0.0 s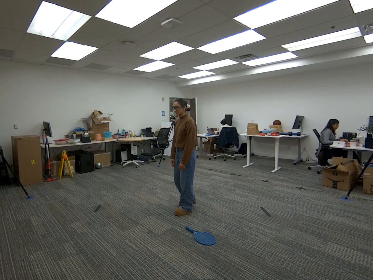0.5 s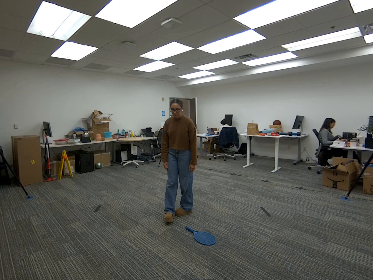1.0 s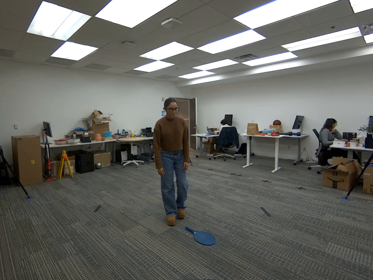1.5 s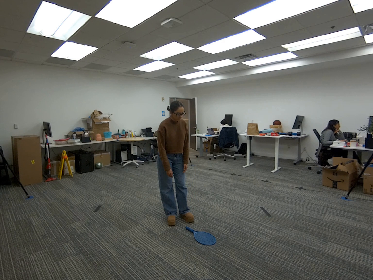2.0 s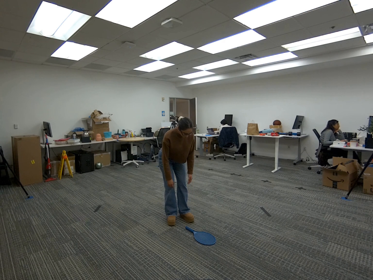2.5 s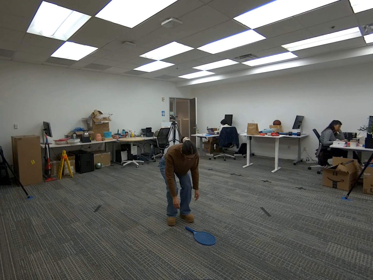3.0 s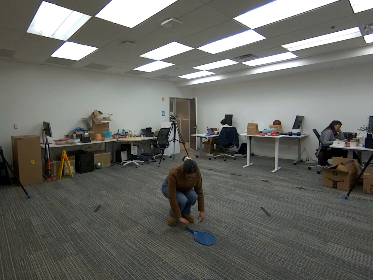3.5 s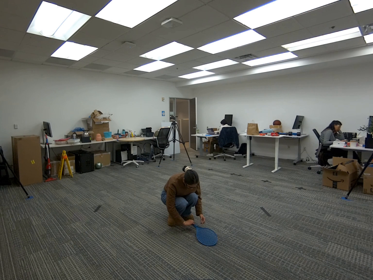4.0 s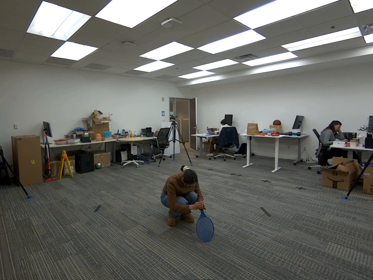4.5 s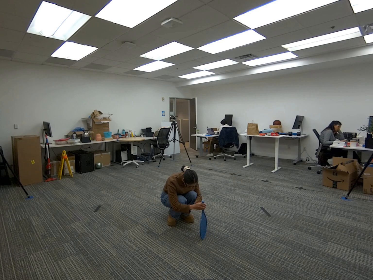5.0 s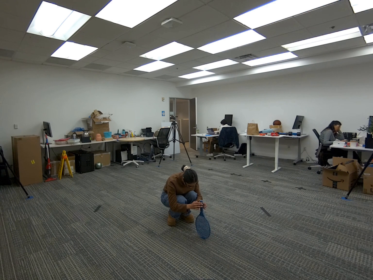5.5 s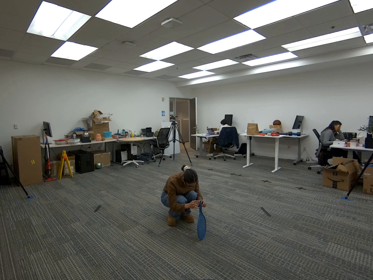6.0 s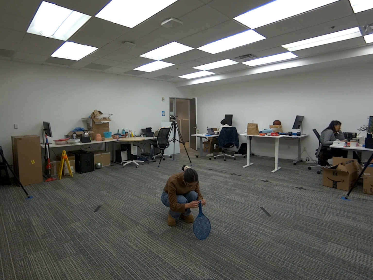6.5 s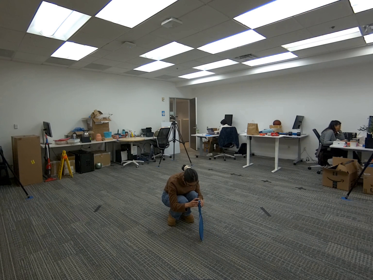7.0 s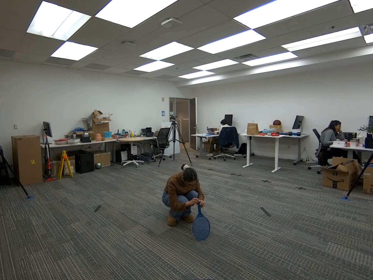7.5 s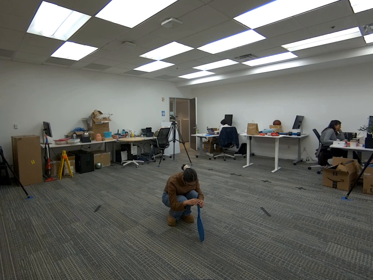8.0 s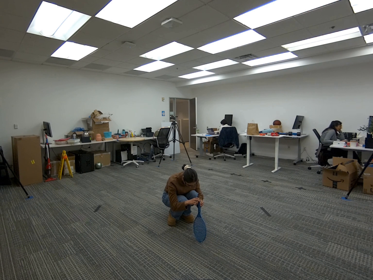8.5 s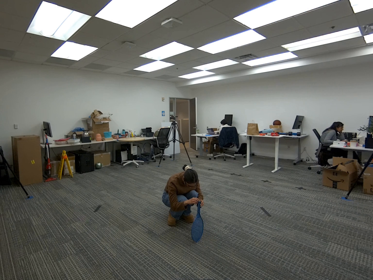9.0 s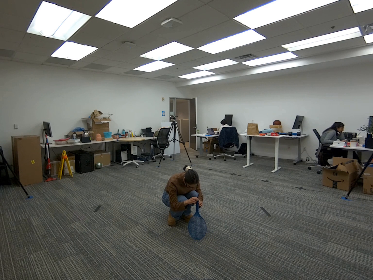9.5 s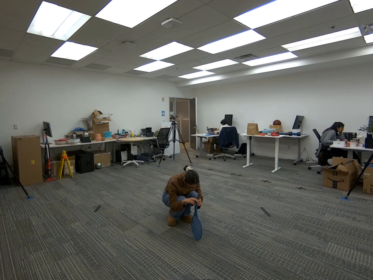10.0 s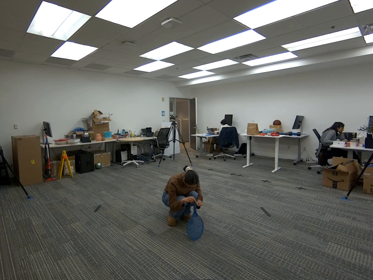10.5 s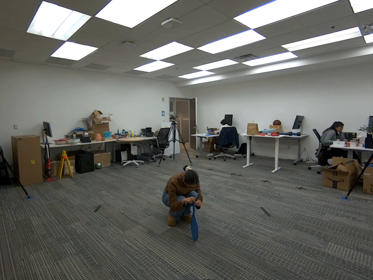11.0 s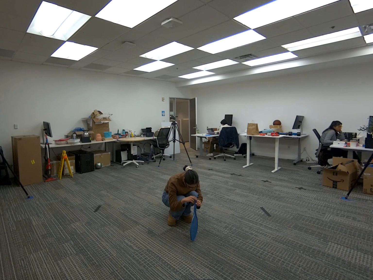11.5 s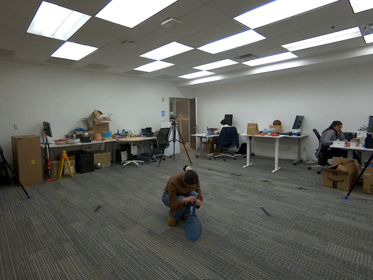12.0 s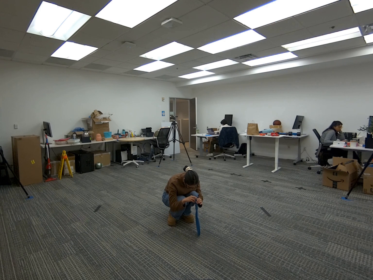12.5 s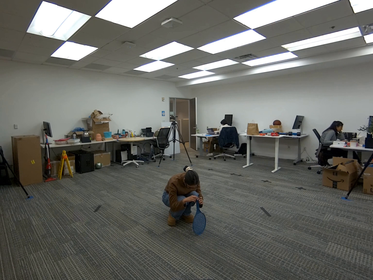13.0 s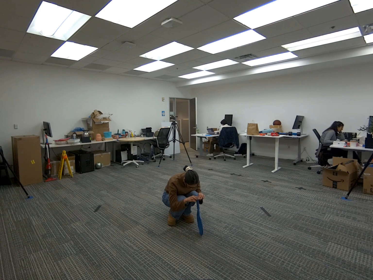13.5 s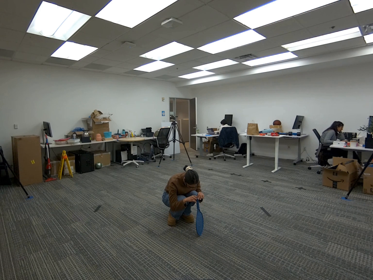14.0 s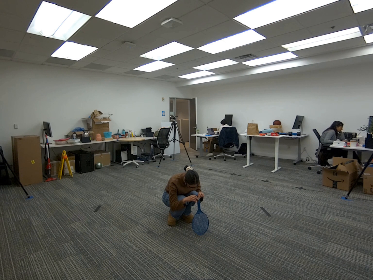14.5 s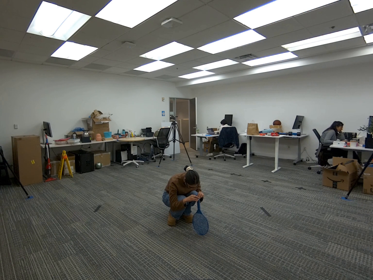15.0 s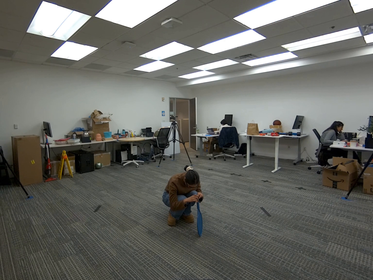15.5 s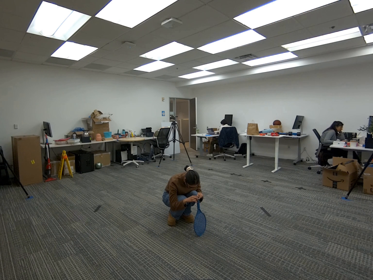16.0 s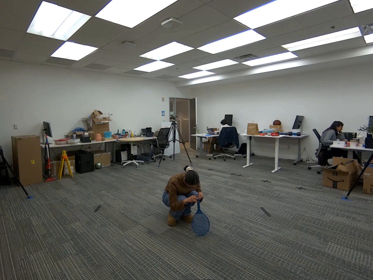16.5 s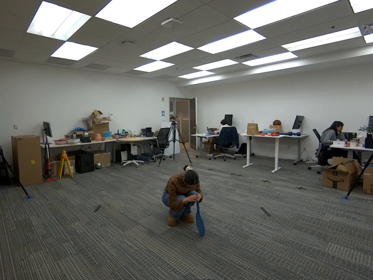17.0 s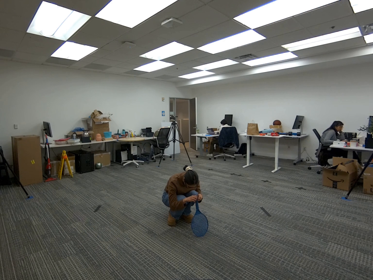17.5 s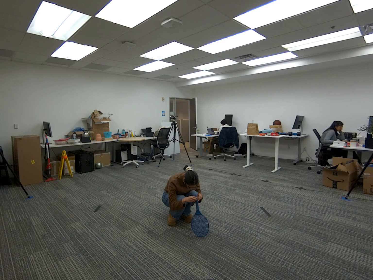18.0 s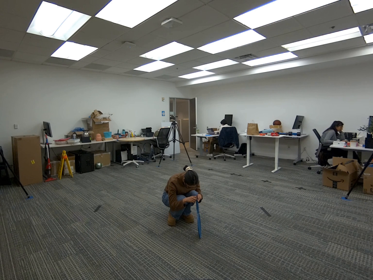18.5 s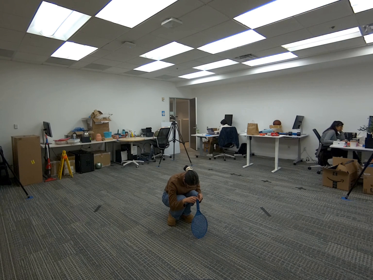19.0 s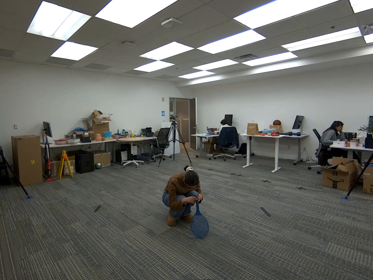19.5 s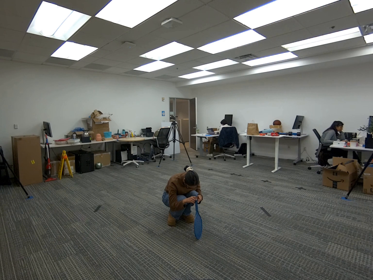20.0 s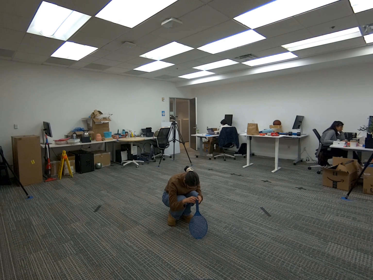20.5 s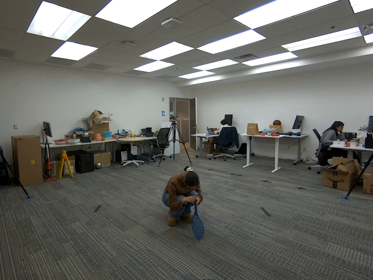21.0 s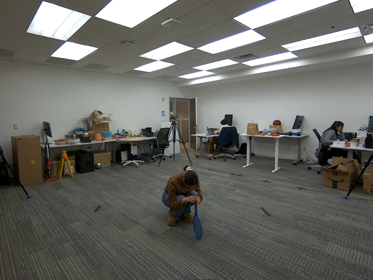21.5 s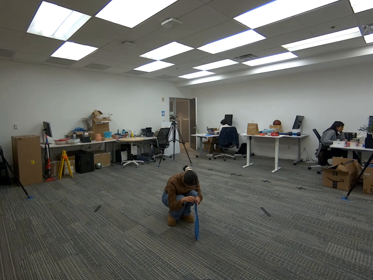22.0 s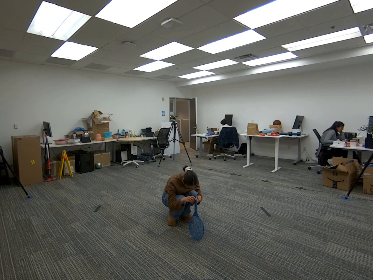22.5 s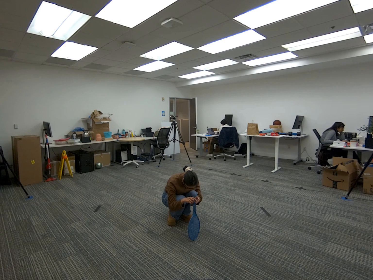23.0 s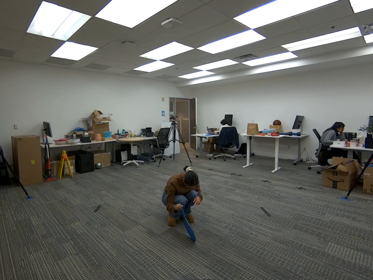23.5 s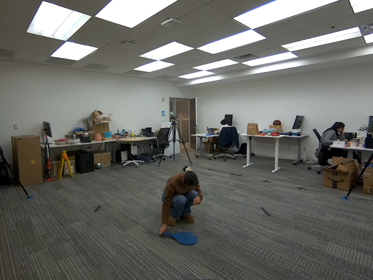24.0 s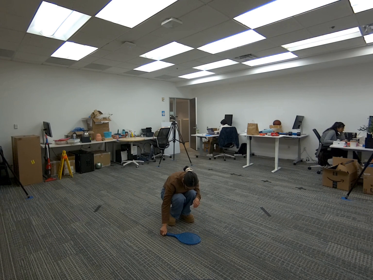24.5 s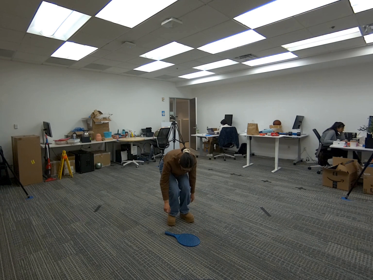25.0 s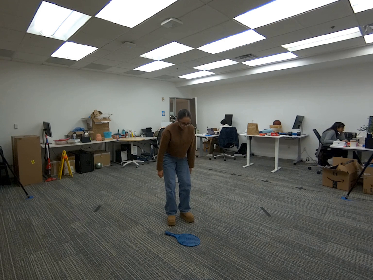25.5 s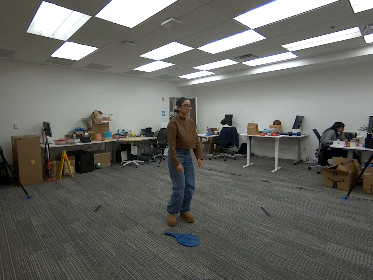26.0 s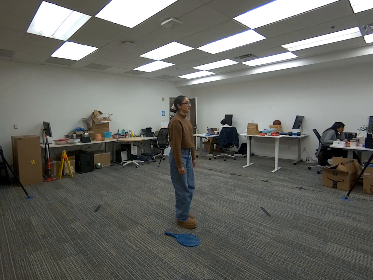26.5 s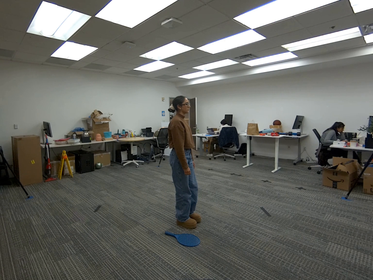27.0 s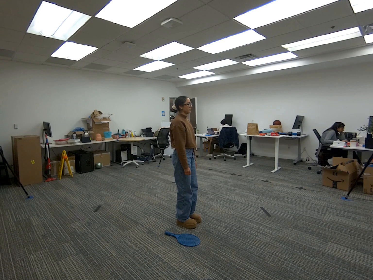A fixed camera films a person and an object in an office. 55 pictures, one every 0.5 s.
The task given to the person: Walk to the tennis racket on the ground and pick it up by the handle. Place the head of the racket on the ground, then use both hands to spin the racket in a circular motion along the ground. When you are finished, place the racket back on the ground.
